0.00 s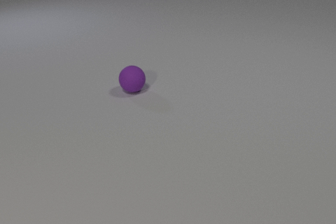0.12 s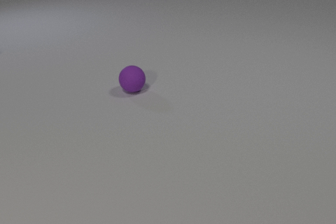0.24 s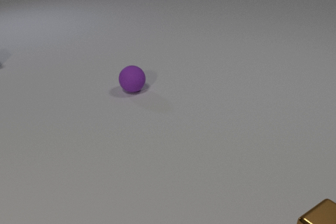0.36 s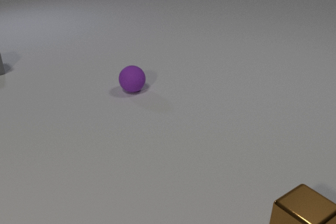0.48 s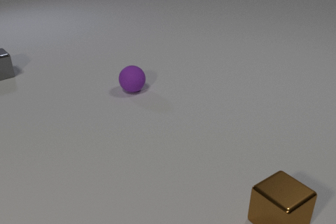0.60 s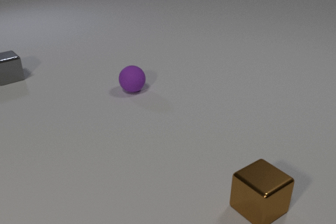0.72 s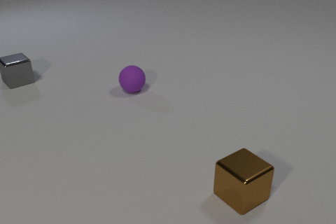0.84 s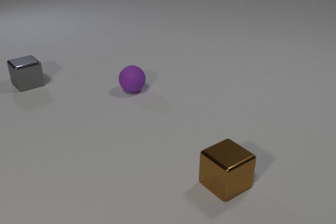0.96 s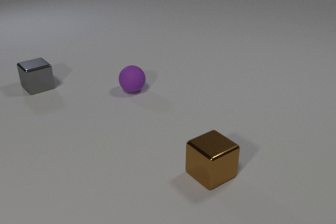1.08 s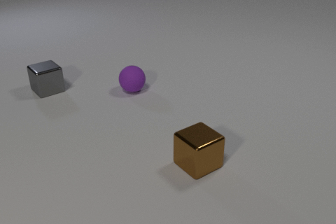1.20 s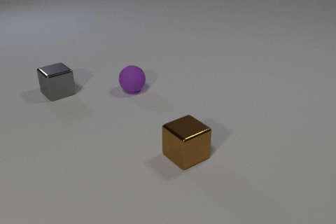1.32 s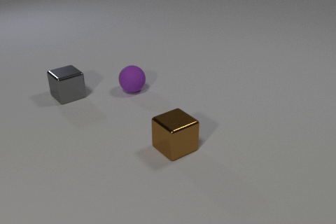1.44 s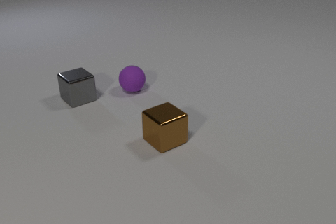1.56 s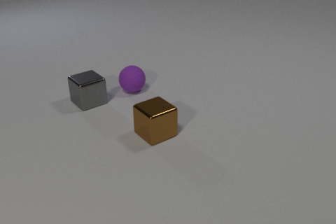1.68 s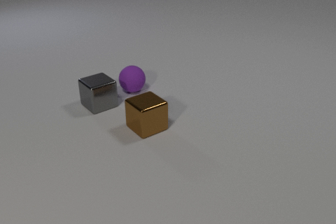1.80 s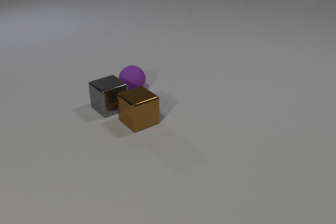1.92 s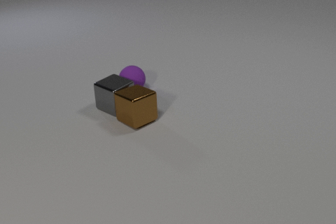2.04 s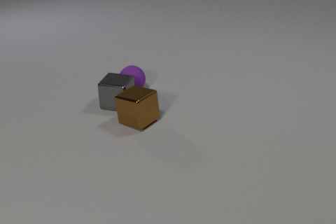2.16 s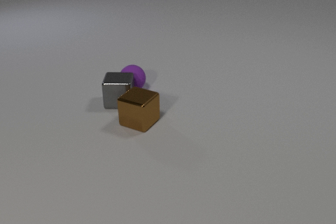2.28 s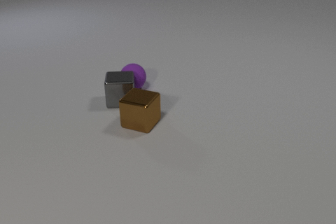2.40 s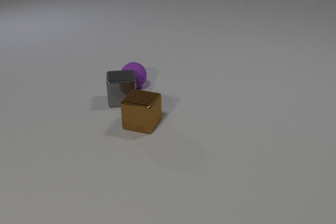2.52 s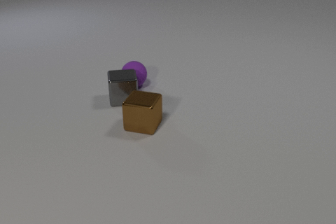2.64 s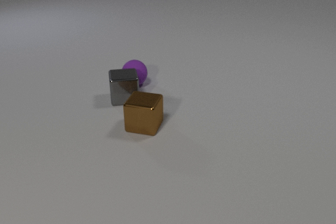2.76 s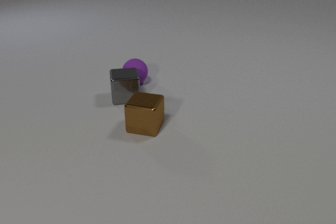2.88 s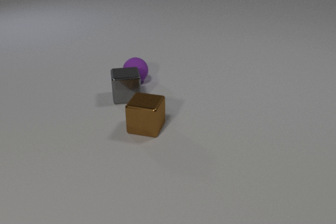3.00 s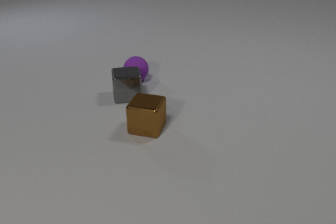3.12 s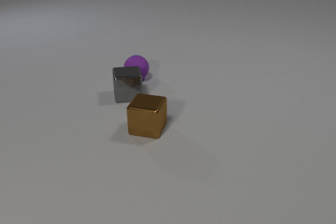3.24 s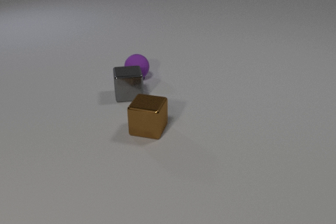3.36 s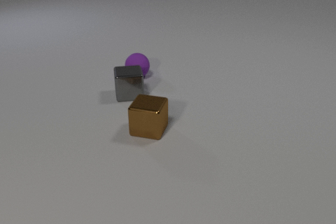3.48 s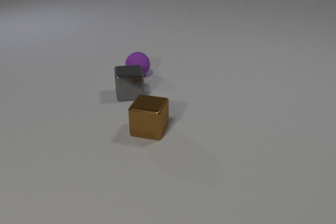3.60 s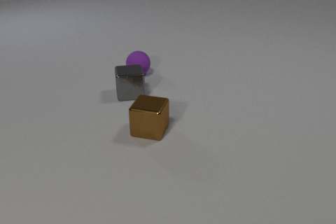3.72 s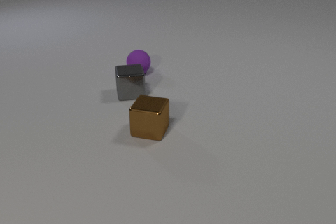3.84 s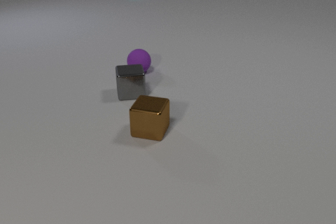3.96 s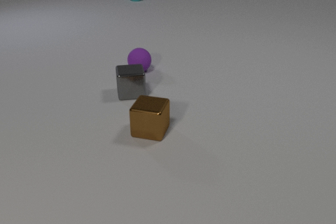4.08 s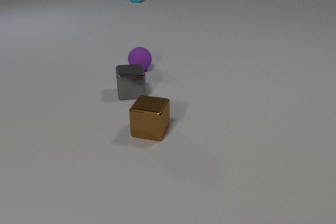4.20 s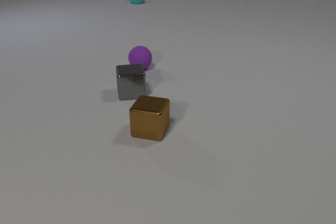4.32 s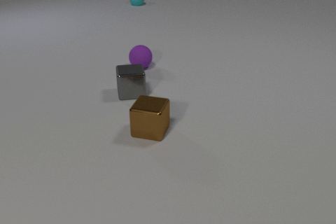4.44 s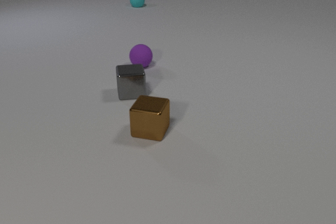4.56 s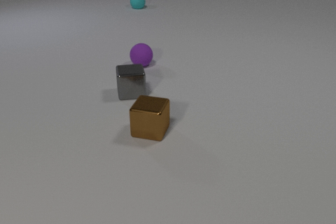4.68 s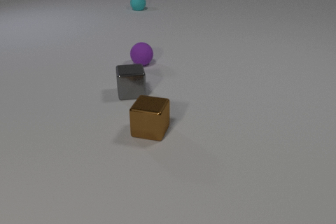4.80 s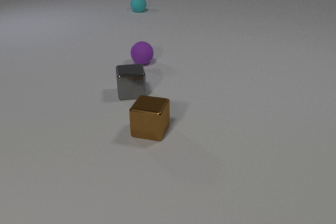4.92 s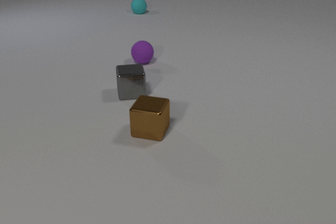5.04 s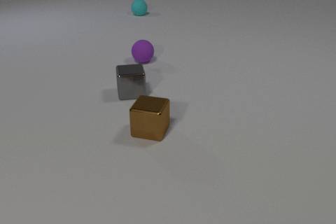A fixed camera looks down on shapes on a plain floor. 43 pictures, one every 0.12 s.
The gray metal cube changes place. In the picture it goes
to the right.
The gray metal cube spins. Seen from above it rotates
counterclockwise.
0.00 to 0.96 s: The brown metal cube comes in at the bottom edge, slides to the left and away from the camera. The gray metal cube comes in at the left edge, slides toward the camera and to the right.
0.96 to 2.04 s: The brown metal cube slides away from the camera and to the left. The gray metal cube slides to the right and toward the camera, spins counterclockwise seen from above by about 30 degrees, its near face sliding to the right. The brown metal cube and the gray metal cube collide.
2.04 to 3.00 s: The brown metal cube slides toward the camera and to the right, spins counterclockwise seen from above by about 15 degrees, its near face sliding to the right. The gray metal cube slides away from the camera and to the right, spins so that its near face slides to the right, counterclockwise seen from above. The purple rubber sphere rolls away from the camera. The gray metal cube and the purple rubber sphere collide.
3.00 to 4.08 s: The gray metal cube slides away from the camera. The purple rubber sphere rolls away from the camera. The cyan rubber sphere comes in at the top edge, rolls toward the camera.
4.08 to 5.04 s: The purple rubber sphere rolls away from the camera. The cyan rubber sphere rolls toward the camera.
What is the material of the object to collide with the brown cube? metal.
How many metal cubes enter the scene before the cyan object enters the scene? 2.
How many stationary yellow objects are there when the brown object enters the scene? 0.
